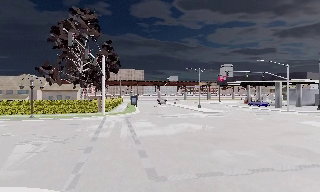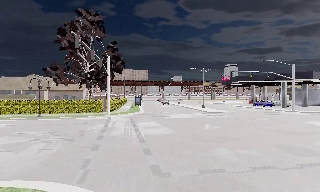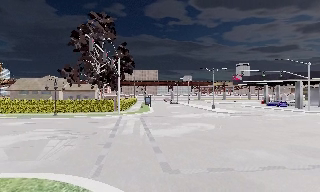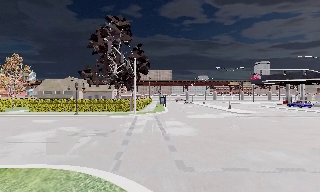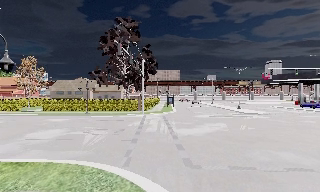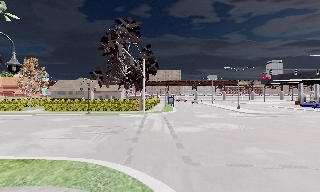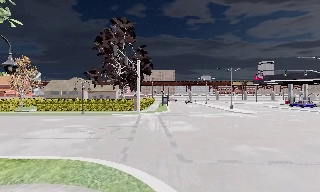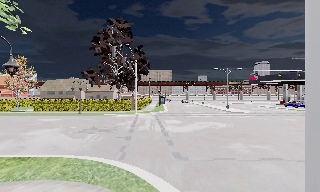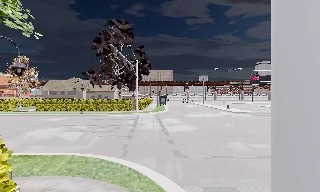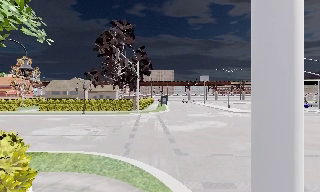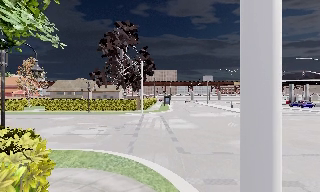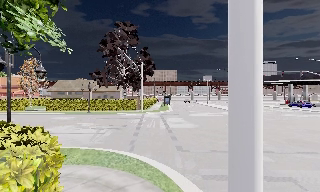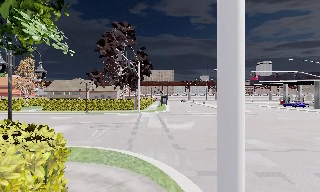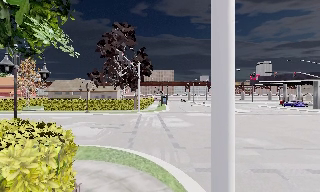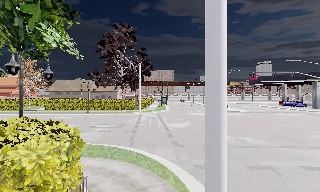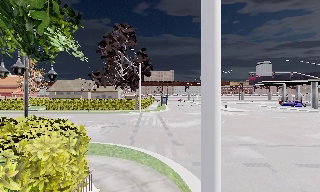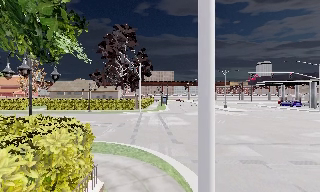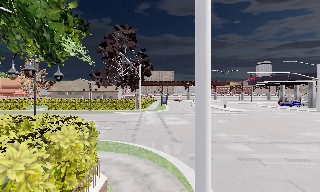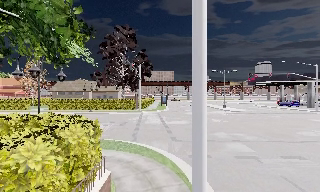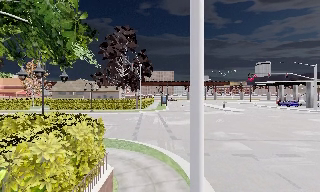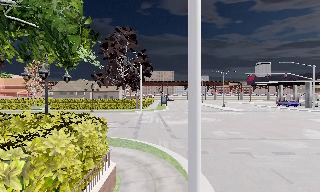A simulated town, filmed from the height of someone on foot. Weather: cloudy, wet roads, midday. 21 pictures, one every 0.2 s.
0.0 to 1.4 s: The camera swings to its left by about 10 degrees, and the scene slides to the right. It travels backward, about 2 m, so what stands in front gets smaller.
1.4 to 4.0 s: The camera travels backward, about 3.5 m, so what stands in front gets smaller.
The film runs backward here.
